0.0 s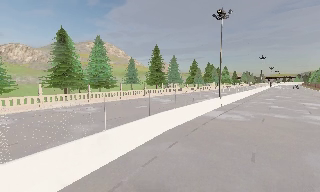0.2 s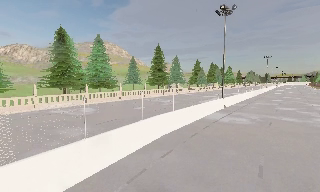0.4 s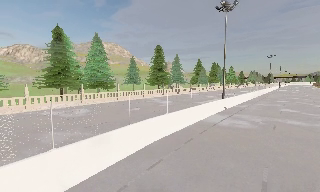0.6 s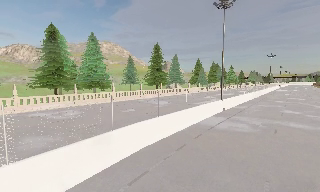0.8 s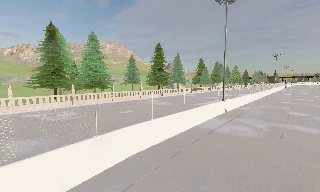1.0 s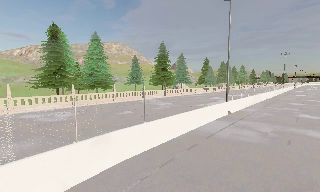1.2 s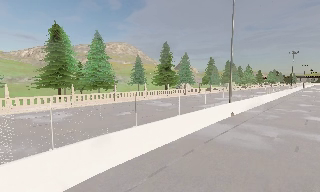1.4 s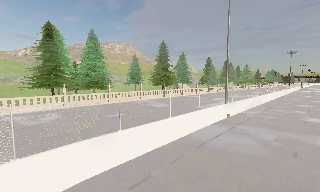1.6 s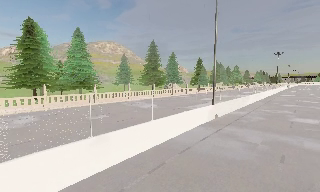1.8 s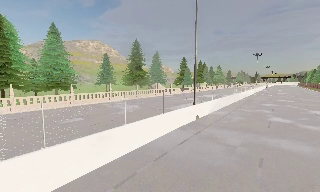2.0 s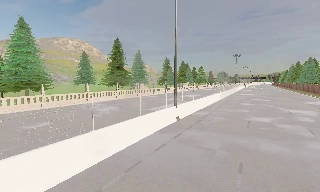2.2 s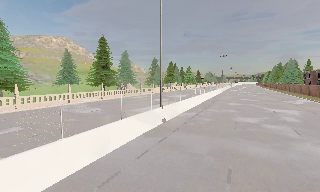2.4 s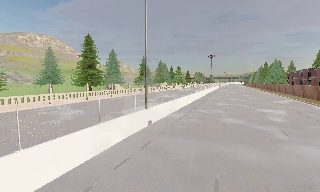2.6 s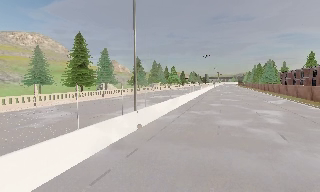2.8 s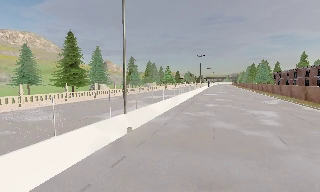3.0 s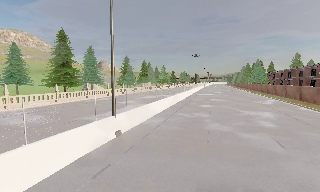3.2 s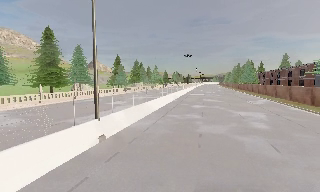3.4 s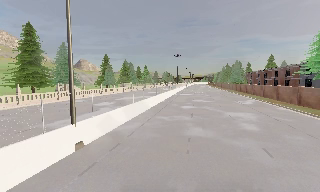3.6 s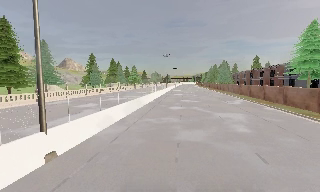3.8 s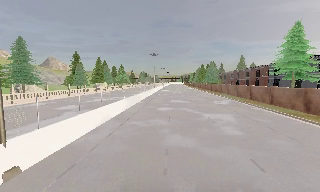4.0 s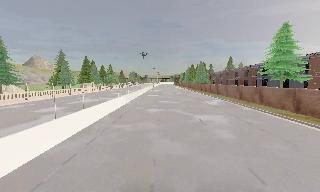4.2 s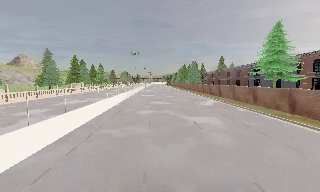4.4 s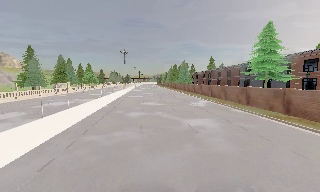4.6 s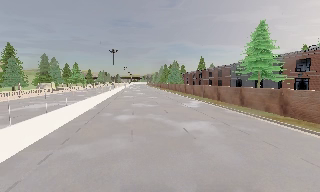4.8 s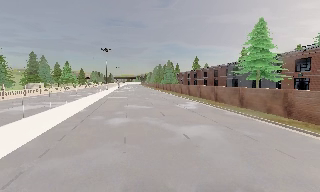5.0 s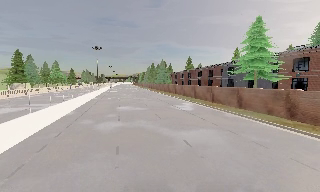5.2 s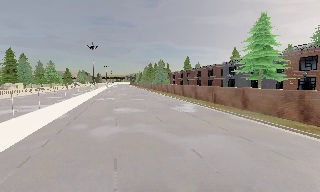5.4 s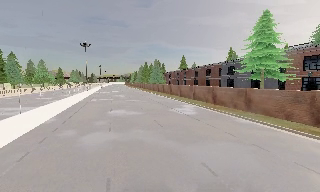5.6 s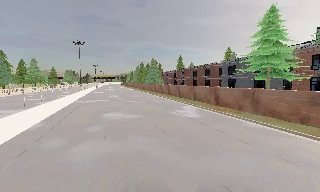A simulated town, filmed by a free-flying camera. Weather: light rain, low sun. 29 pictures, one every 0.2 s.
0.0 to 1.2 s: The camera travels forward and to its right, about 6 m, so what stands in front looms larger.
1.2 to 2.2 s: The scene slides to the left, as the camera pans about 20 degrees to its right. It travels forward and to its right, about 4 m, so what stands in front looms larger.
2.2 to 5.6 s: The camera swings to its right by about 45 degrees, and the scene slides to the left. It travels forward, about 17 m. It gains speed.
The film runs forward here.
